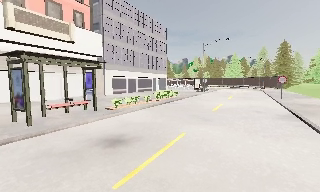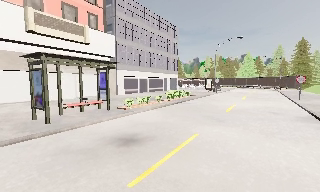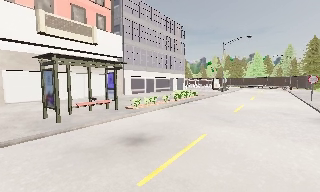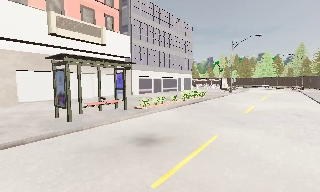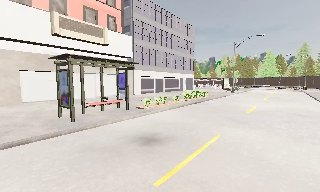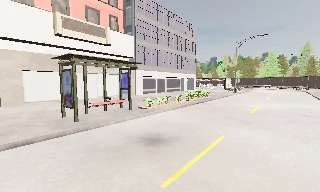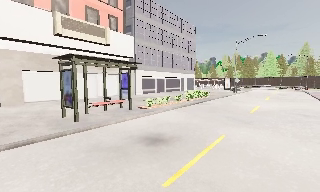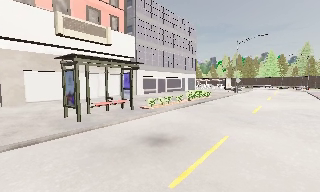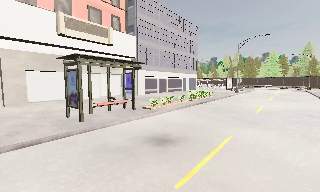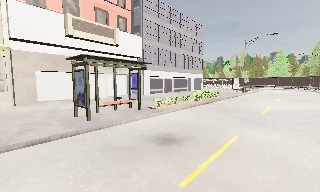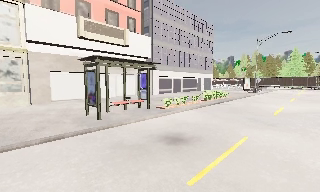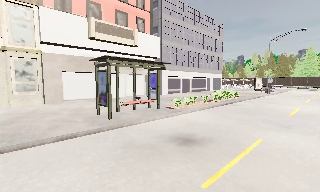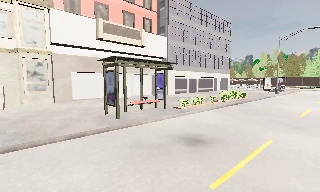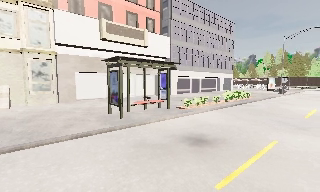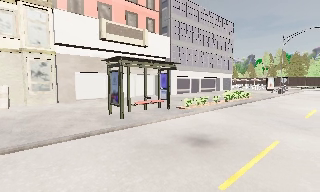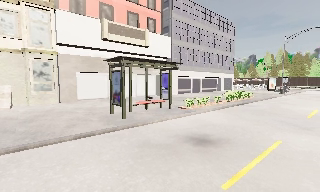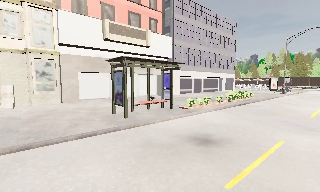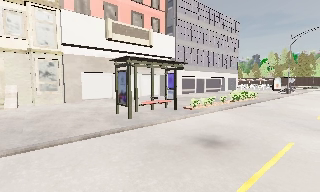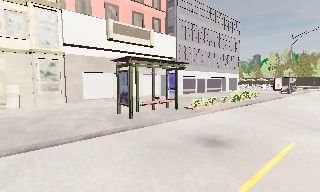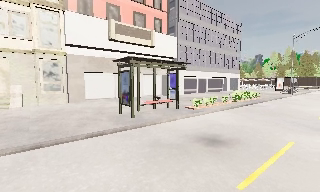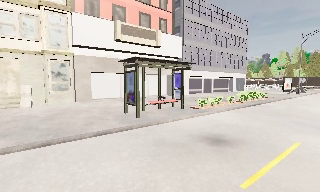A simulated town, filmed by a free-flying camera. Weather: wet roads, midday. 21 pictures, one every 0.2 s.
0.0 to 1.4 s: The camera travels to its left, about 0.5 m, so close, fixed things drift to the right.
1.4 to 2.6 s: The camera pans to its left, which is counterclockwise from overhead, by about 10 degrees.
2.6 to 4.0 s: The camera shifts only a little, or ends up much as it began.
The film runs backward here.
